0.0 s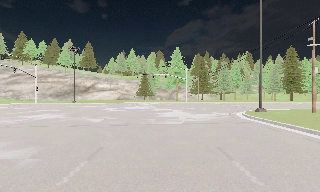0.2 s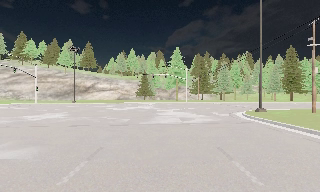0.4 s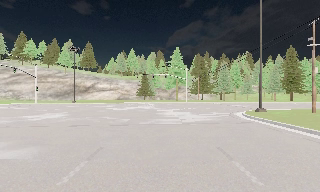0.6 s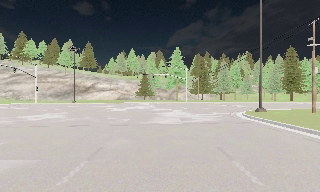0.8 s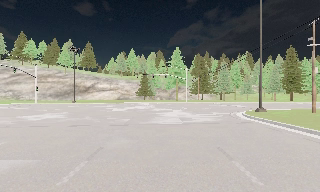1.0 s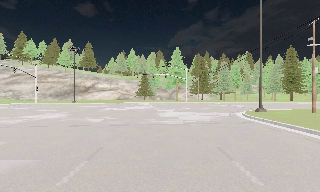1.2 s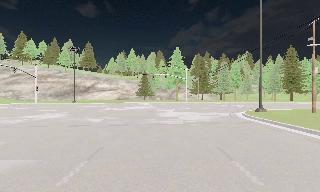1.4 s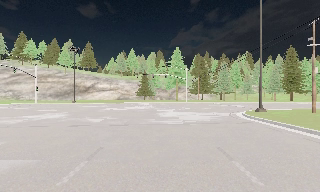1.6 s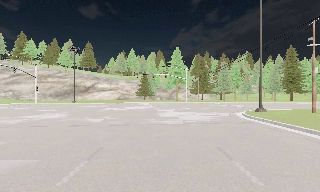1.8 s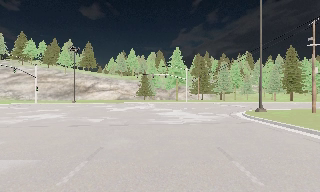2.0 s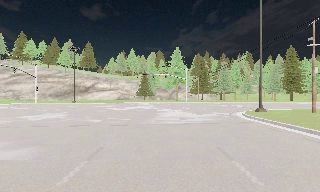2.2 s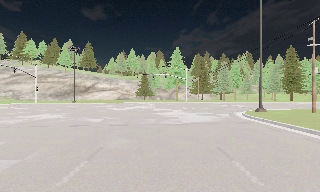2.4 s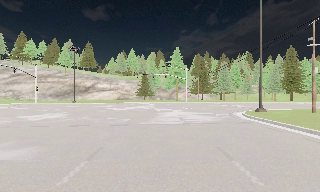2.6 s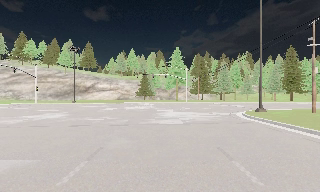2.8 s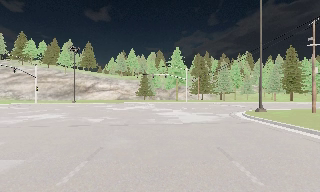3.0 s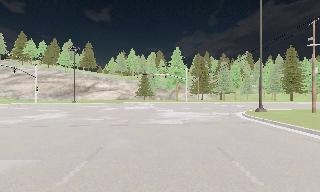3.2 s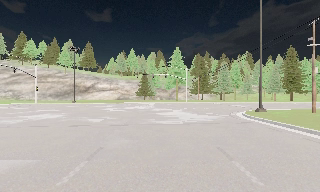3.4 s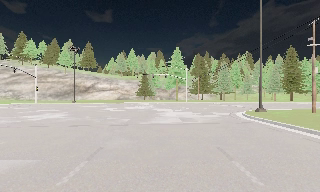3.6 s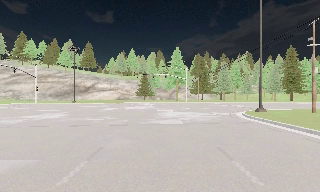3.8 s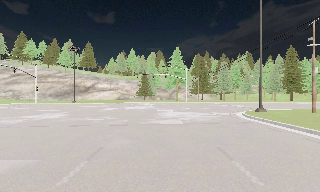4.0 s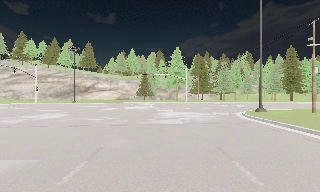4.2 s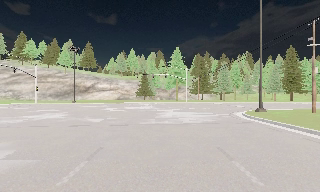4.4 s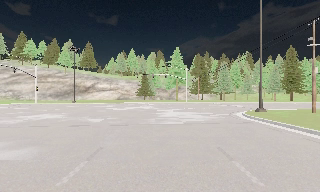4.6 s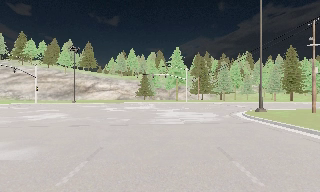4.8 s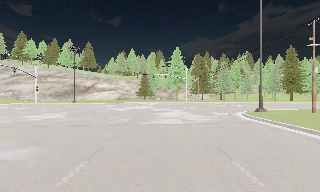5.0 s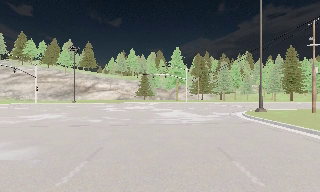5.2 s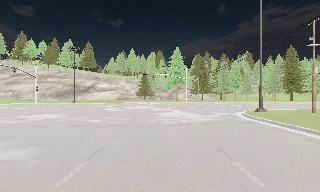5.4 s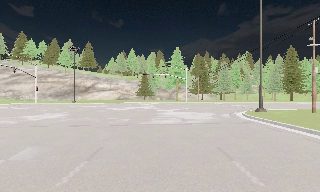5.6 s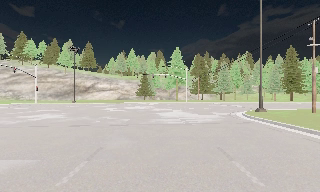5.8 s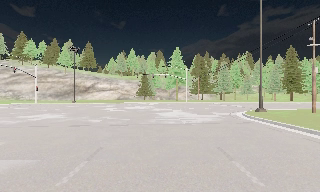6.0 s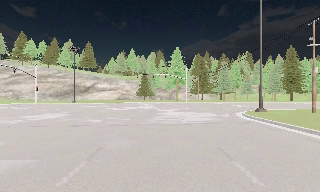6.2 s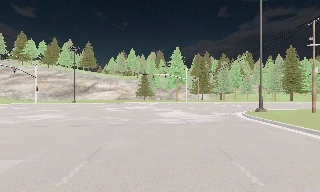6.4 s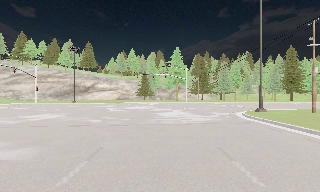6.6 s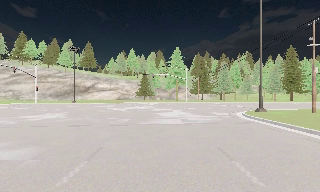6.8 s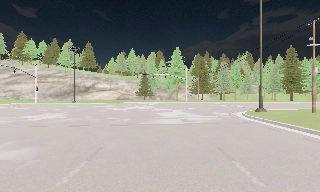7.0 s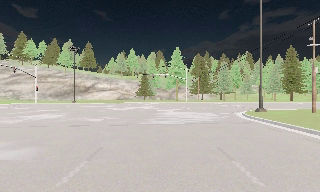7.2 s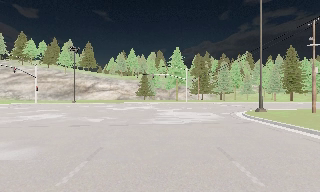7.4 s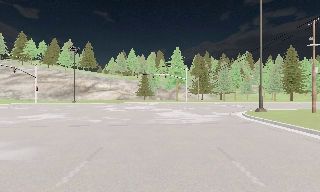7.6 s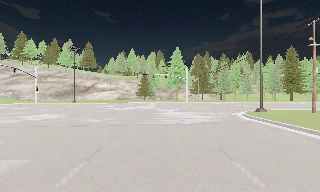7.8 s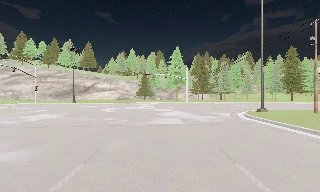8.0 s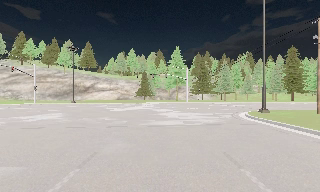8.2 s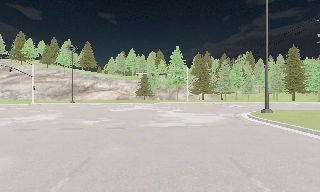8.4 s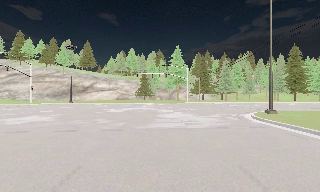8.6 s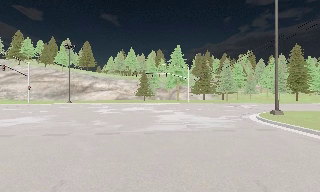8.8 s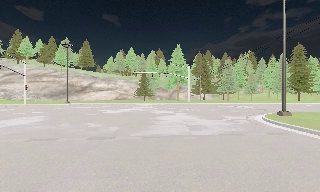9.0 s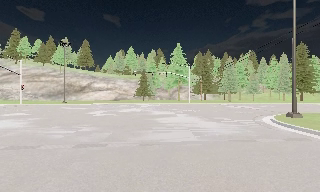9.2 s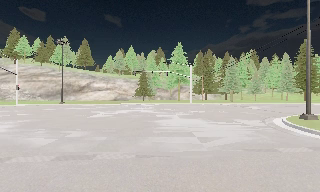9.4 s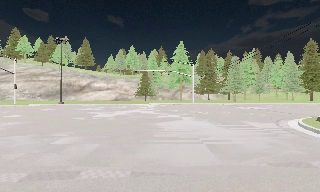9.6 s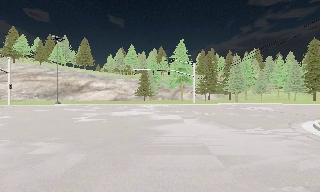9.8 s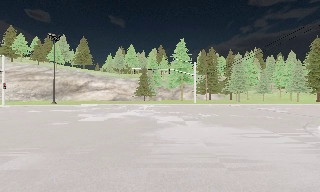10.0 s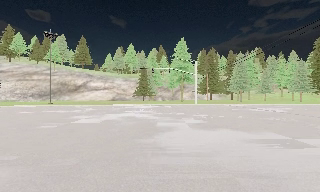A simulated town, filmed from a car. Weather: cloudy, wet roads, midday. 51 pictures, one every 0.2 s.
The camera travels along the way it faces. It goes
forward.
0.0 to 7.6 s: The camera keeps its place and its aim.
7.6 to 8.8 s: The camera travels forward, about 2.5 m, so what stands in front looms larger. It gains speed.
8.8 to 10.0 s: The camera travels forward, about 6 m, so what stands in front looms larger.
The film runs forward here.
